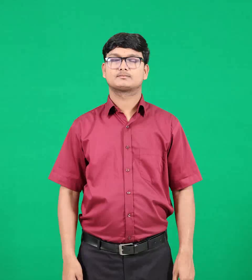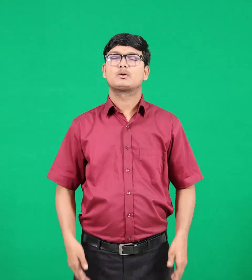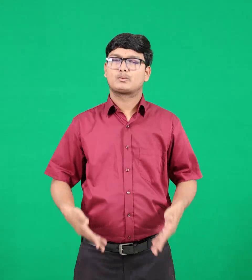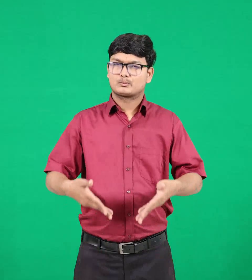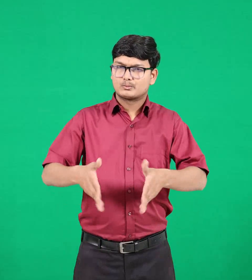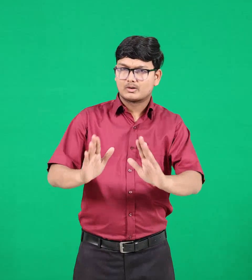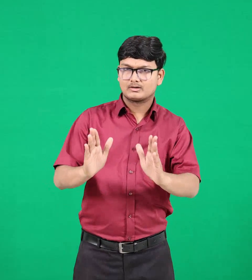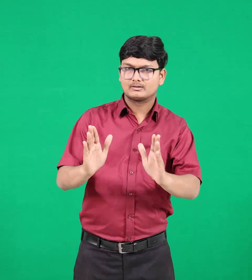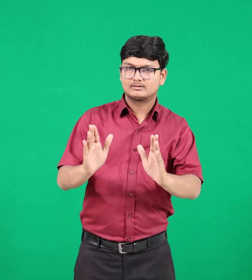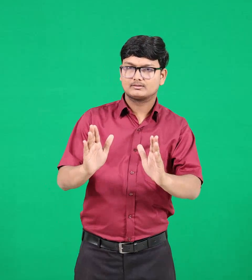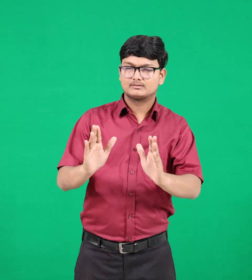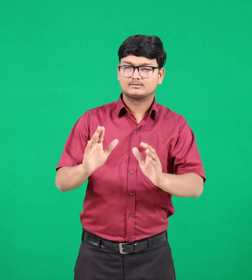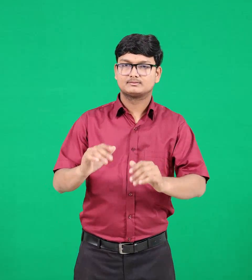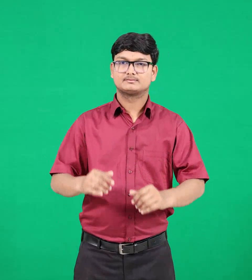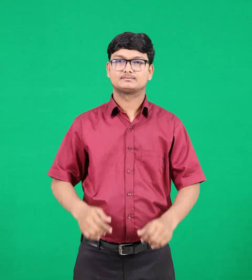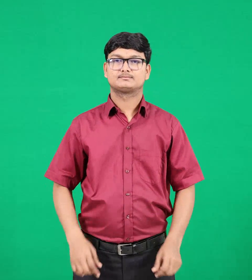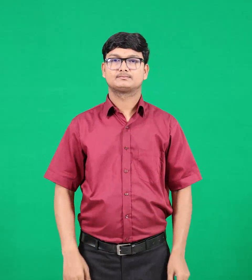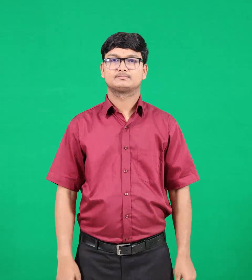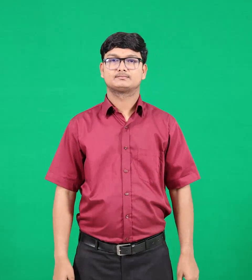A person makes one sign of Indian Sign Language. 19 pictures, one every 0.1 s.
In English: way
